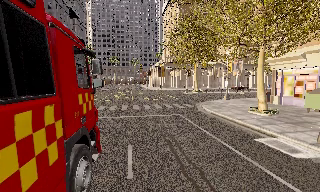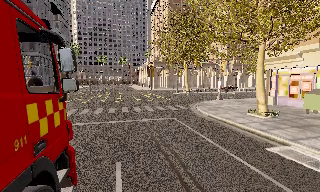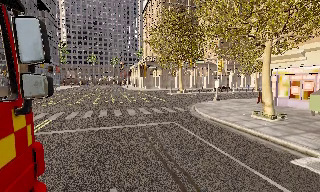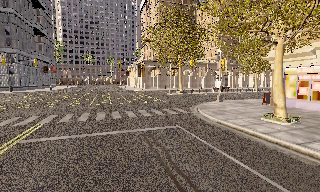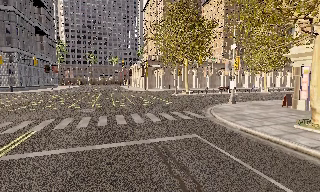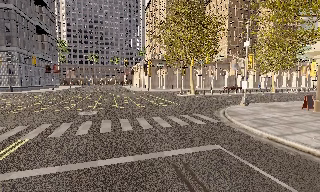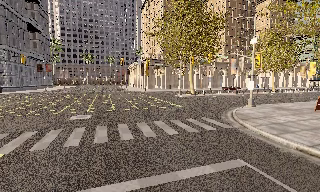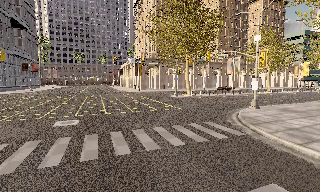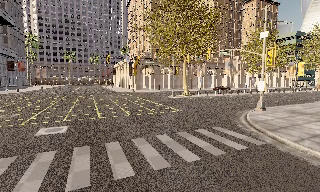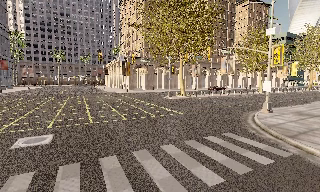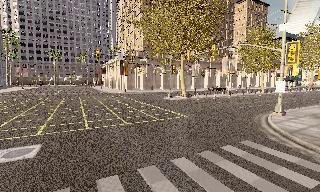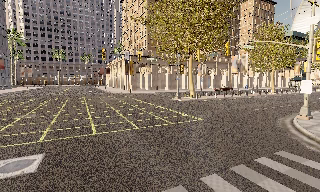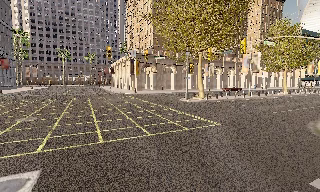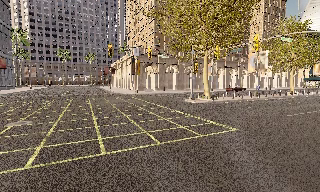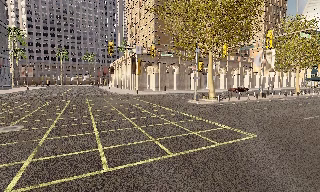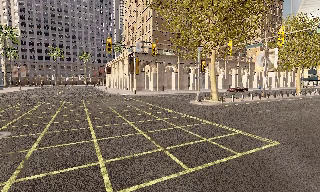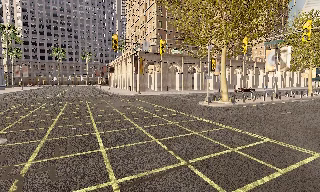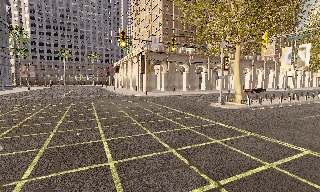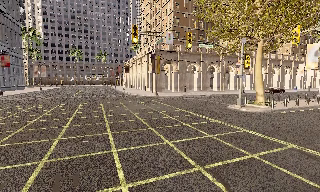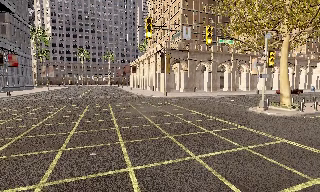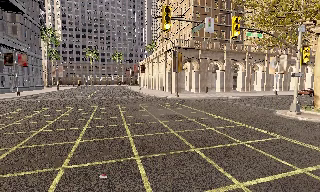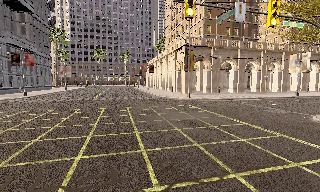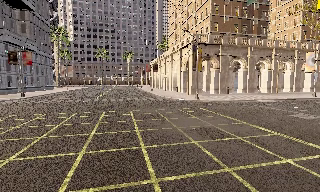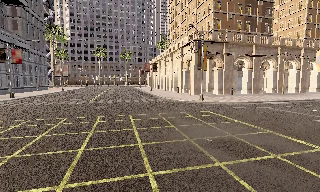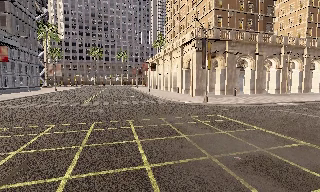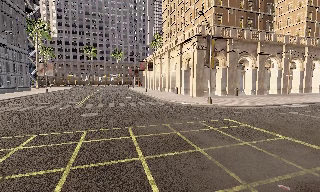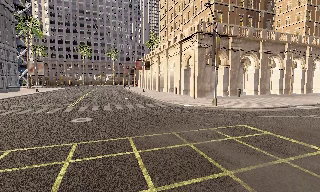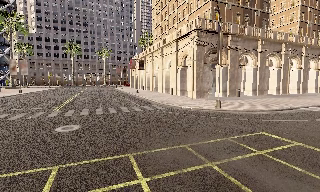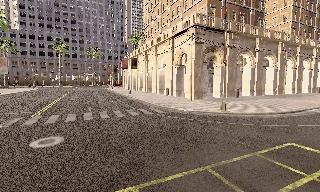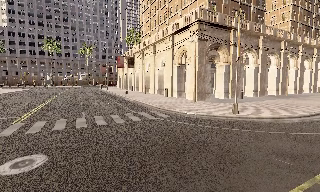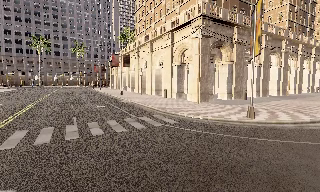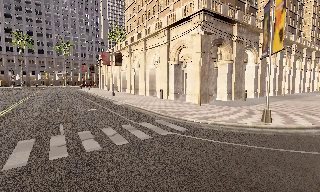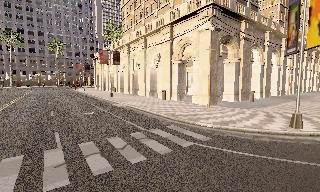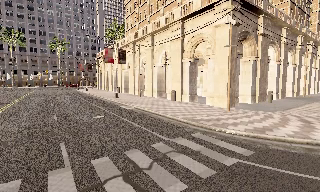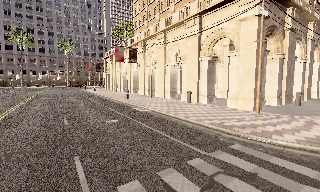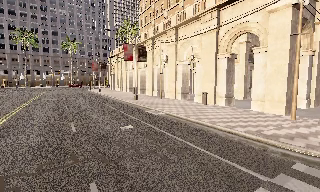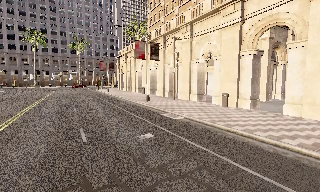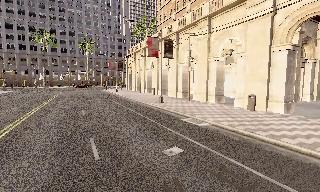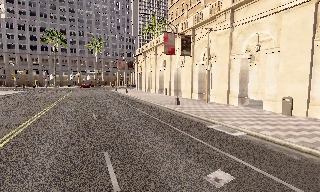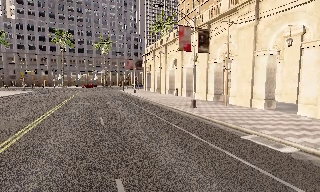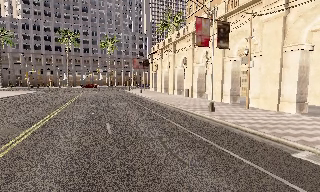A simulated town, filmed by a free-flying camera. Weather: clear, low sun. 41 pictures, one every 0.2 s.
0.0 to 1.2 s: The camera travels forward, about 7 m, so what stands in front looms larger.
1.2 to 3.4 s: The camera travels forward and to its left, about 12 m, so what stands in front looms larger.
3.4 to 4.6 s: The camera swings to its left by about 10 degrees, and the scene slides to the right. It travels forward, about 9 m, so what stands in front looms larger.
4.6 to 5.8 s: The camera pans to its right, which is clockwise from overhead, by about 15 degrees. It travels forward, about 10 m, so what stands in front looms larger.
5.8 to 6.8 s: The camera travels forward and to its left, about 8 m, so what stands in front looms larger.
6.8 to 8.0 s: The camera swings to its left by about 10 degrees, and the scene slides to the right. It travels forward and to its left, about 10 m, so what stands in front looms larger.
The film runs forward here.
